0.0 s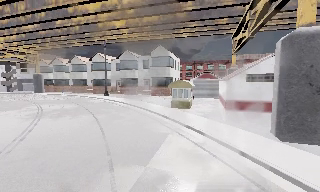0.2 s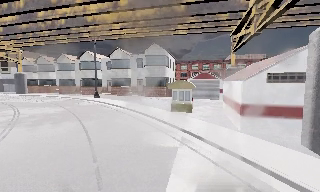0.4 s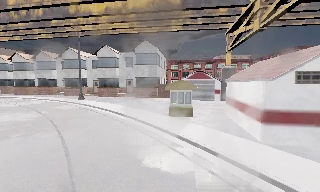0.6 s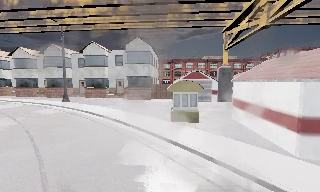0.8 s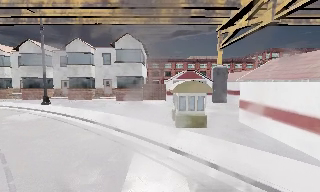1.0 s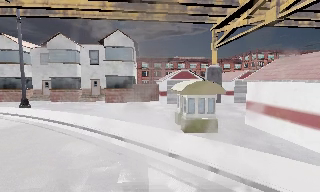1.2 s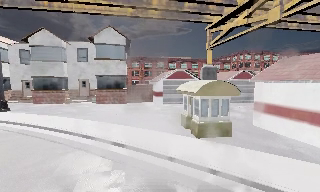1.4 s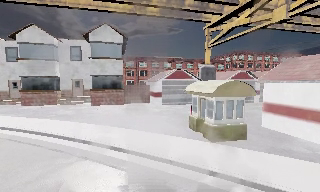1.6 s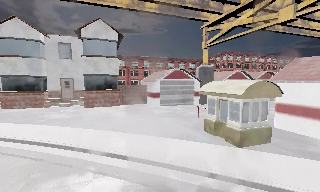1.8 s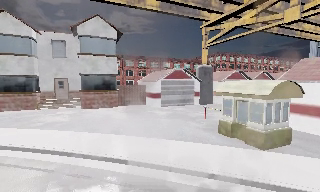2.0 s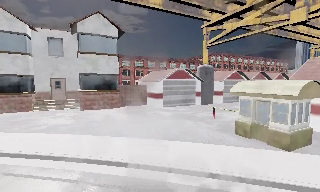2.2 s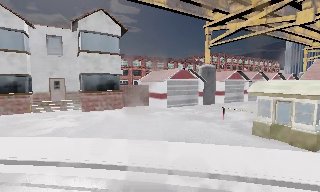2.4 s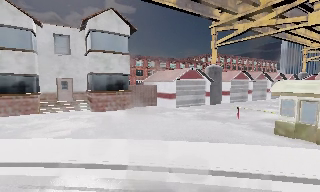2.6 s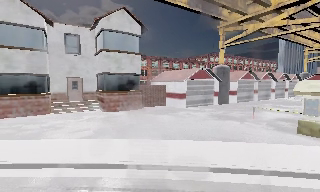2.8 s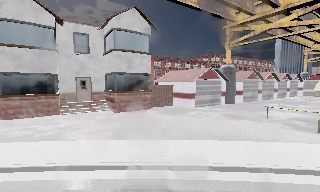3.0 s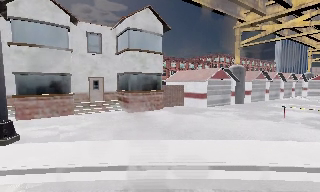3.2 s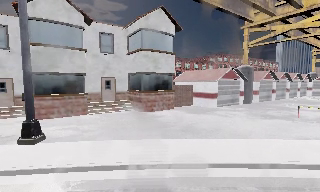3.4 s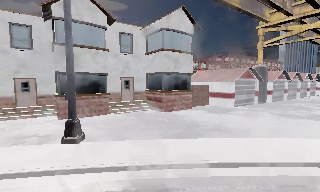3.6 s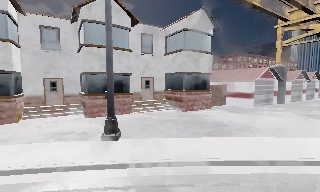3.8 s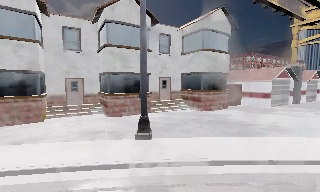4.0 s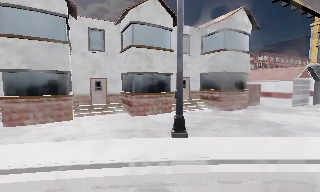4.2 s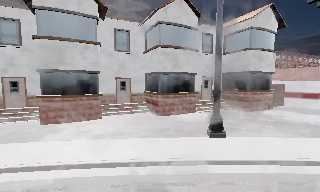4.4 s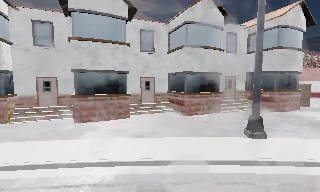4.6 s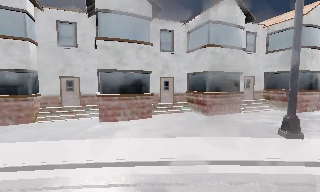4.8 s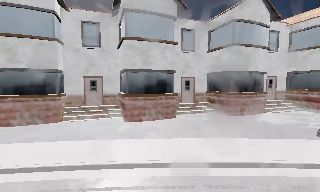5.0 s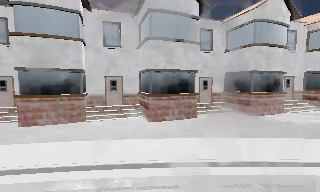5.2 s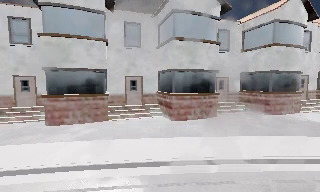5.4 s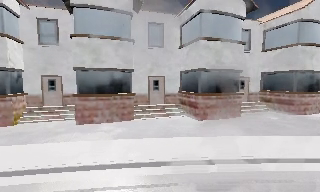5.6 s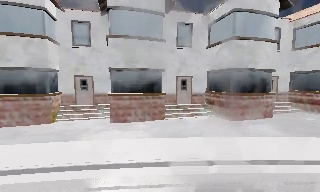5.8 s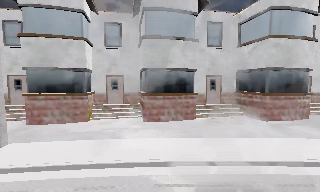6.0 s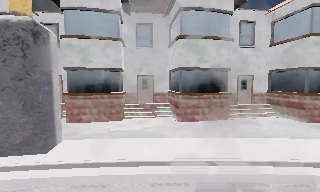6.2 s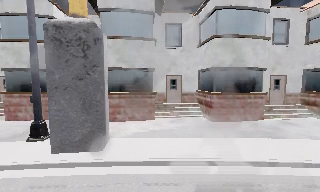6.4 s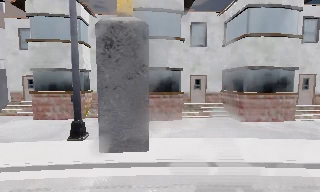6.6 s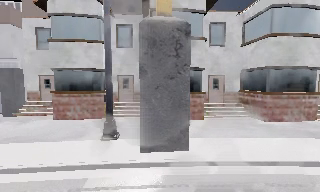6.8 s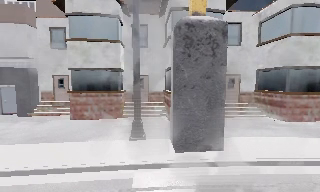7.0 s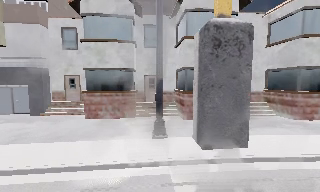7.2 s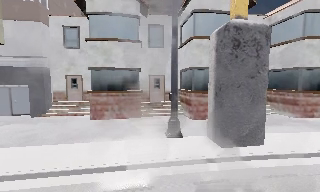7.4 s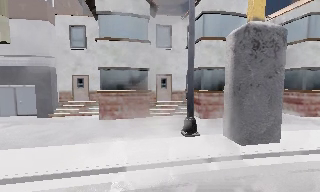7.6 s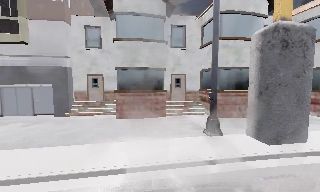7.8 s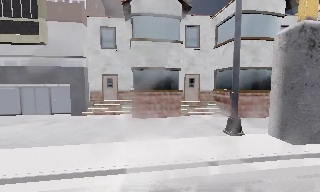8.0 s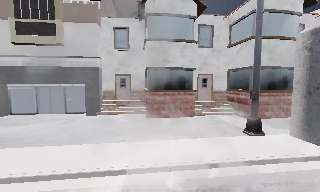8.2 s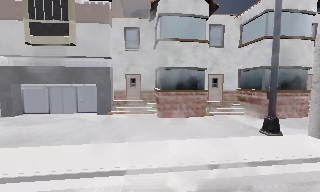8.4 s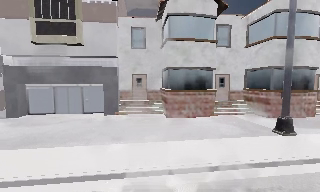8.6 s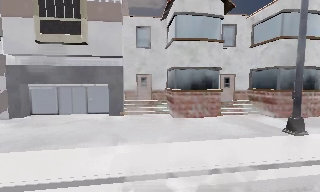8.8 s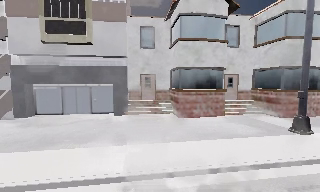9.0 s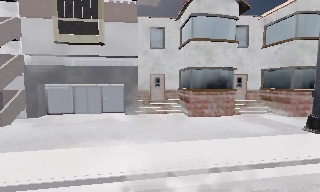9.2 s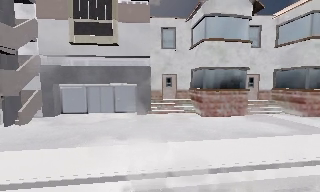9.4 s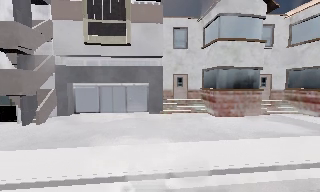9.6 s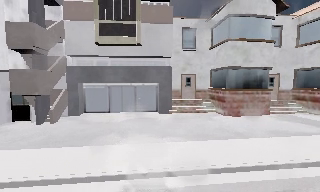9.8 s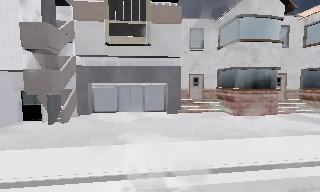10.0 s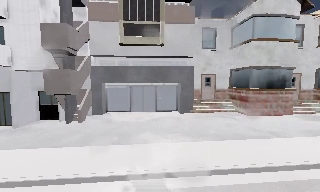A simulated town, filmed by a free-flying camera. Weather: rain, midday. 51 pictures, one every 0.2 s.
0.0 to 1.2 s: The camera pans to its right, which is clockwise from overhead, by about 30 degrees. It travels forward and to its left, about 10 m, so what stands in front looms larger.
1.2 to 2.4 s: The camera pans to its right, which is clockwise from overhead, by about 20 degrees. It travels to its left, about 8 m.
2.4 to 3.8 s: The camera travels to its left, about 9 m, so close, fixed things drift to the right.
3.8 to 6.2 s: The camera swings to its left by about 25 degrees, and the scene slides to the right. It travels to its left, about 18 m, so close, fixed things drift to the right.
6.2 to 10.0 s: The camera travels to its left, about 17 m, so close, fixed things drift to the right. It loses speed.
The film runs forward here.
